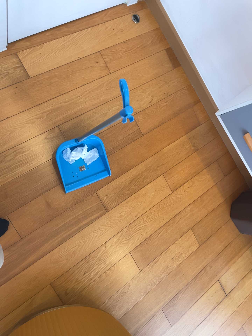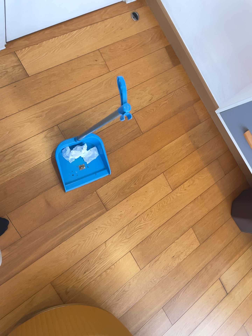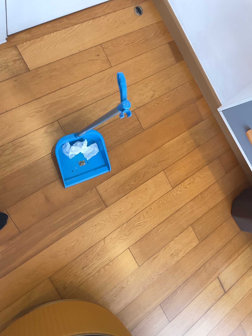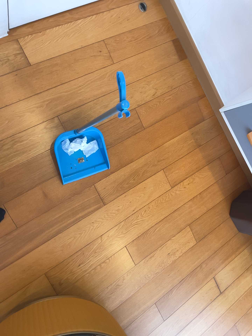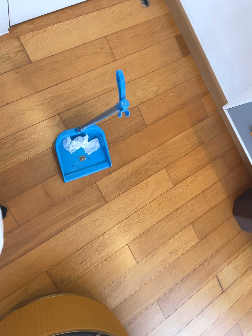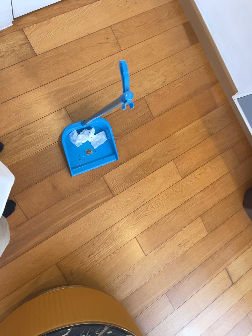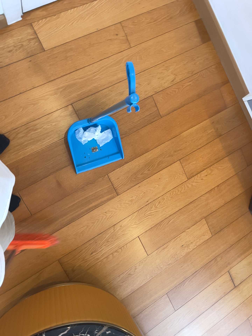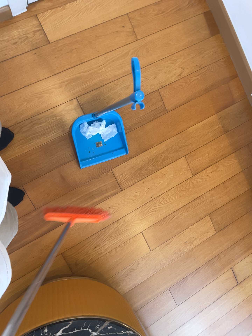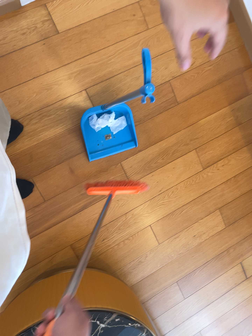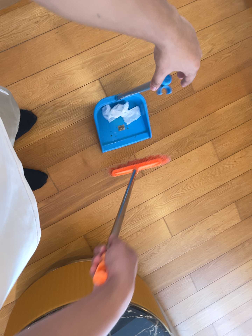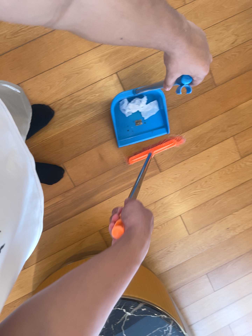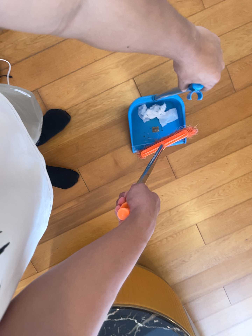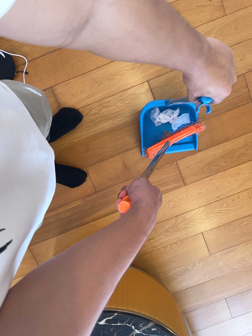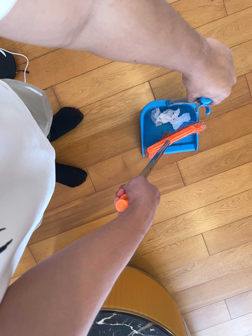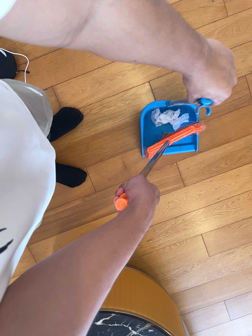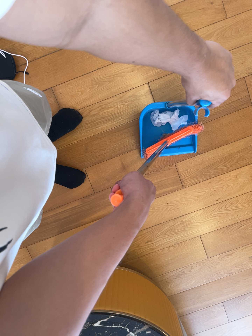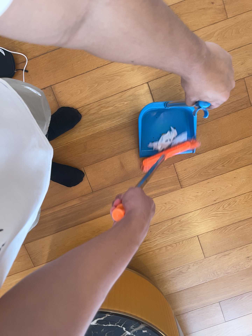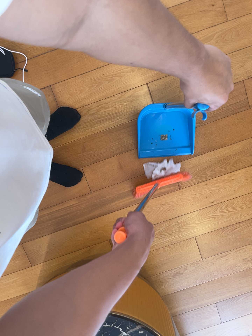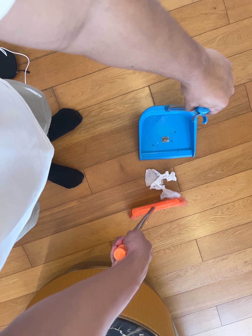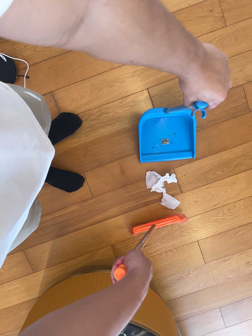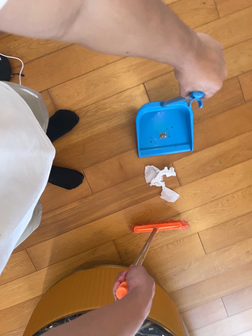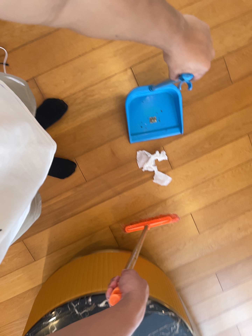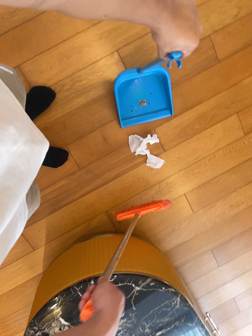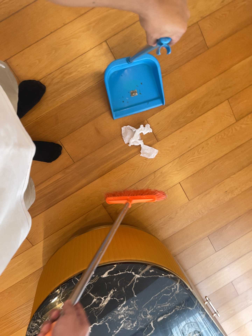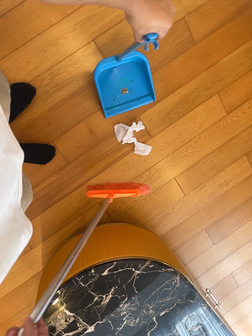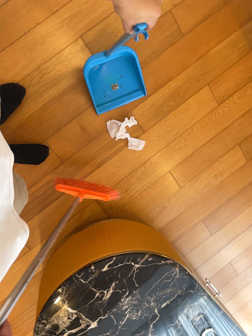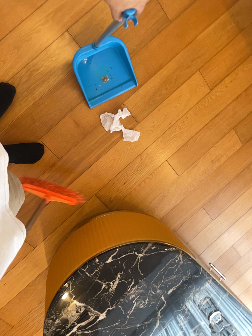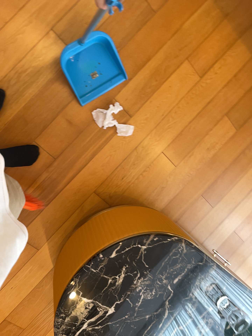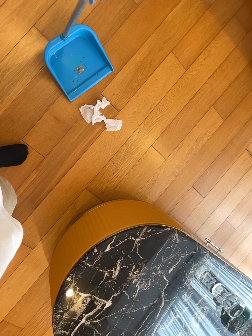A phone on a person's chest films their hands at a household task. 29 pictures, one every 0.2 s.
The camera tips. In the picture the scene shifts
upward.
0.0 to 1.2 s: The camera travels to its right and forward, about 9 cm.
1.2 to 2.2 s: The camera swings to its left by about 15 degrees, and the scene slides to the right. It travels forward, about 9 cm, so what stands in front looms larger.
2.2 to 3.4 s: The camera shifts only a little, or ends up much as it began.
3.4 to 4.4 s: The camera rolls about its line of sight by about 10 degrees, and the scene rotates counterclockwise.
4.4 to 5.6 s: The camera travels toward the bottom of its view, about 6 cm, so close, fixed things drift upward. It rolls about its line of sight by about 20 degrees, and the scene rotates counterclockwise.
The film runs backward here.
